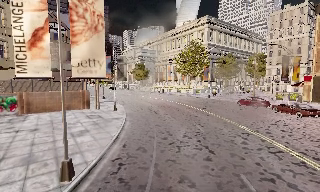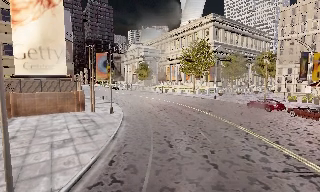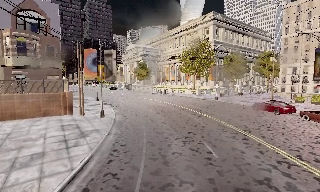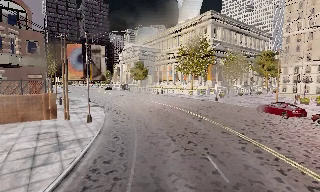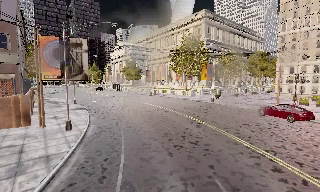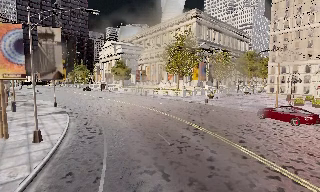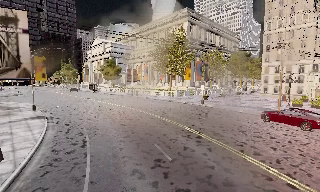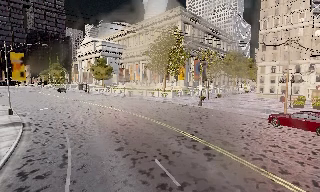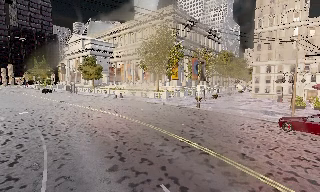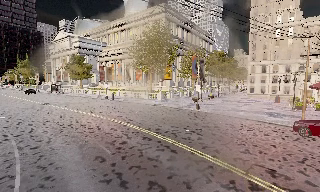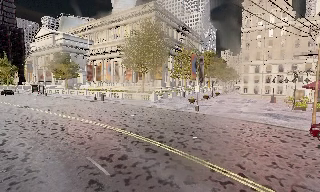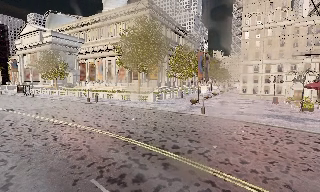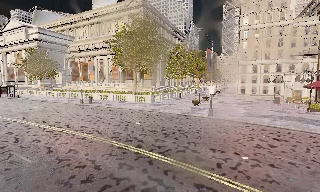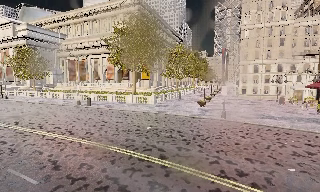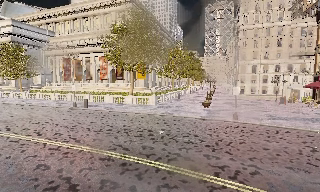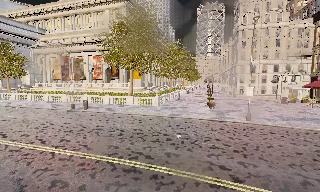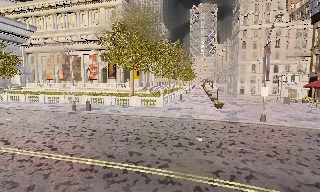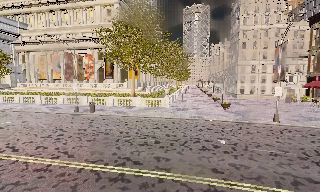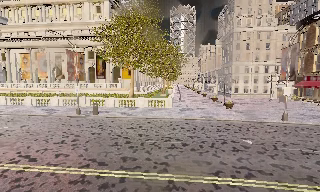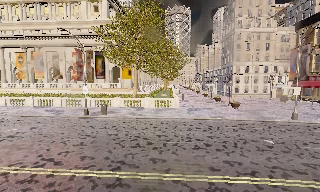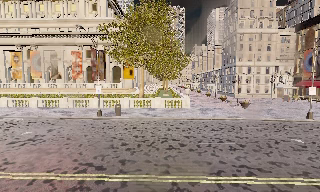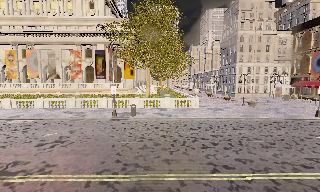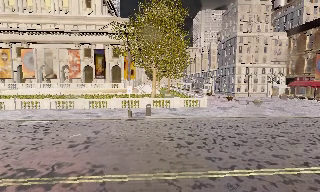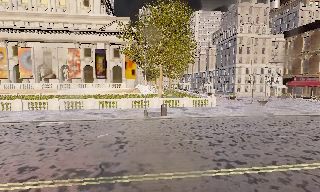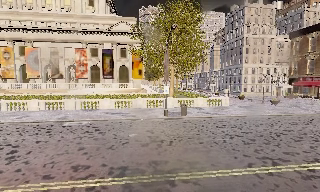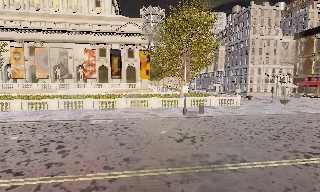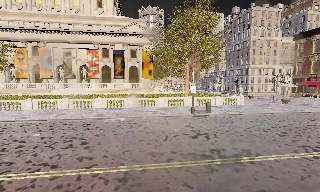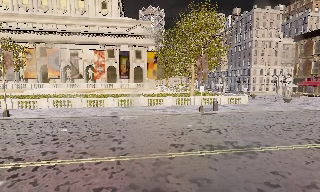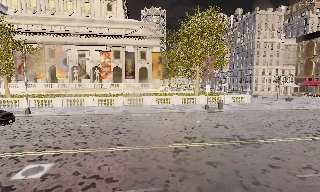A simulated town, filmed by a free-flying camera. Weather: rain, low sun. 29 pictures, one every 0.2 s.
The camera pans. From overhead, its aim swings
clockwise.
0.0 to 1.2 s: The camera travels forward, about 11 m, so what stands in front looms larger.
1.2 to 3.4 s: The camera pans to its right, which is clockwise from overhead, by about 35 degrees. It travels forward and to its left, about 20 m.
3.4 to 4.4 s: The camera pans to its right, which is clockwise from overhead, by about 15 degrees. It travels to its left, about 11 m, so close, fixed things drift to the right.
4.4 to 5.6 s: The camera travels to its left and backward, about 11 m, so close, fixed things drift to the right.
The film runs backward here.
